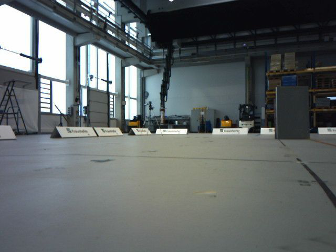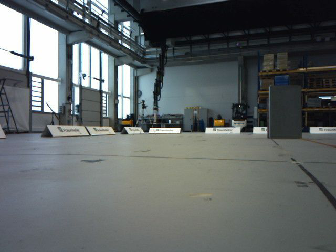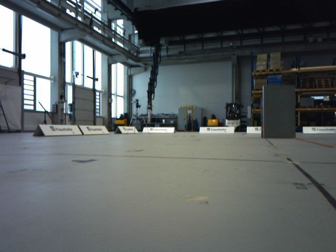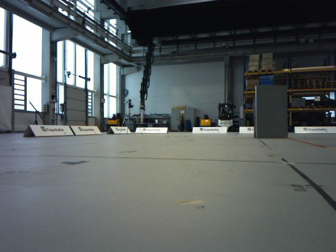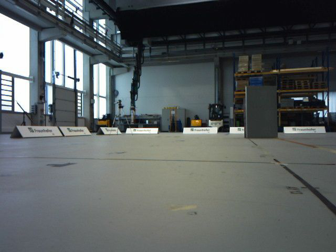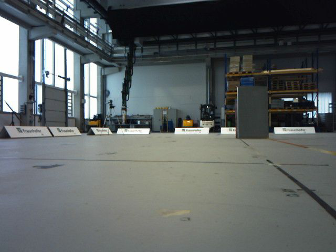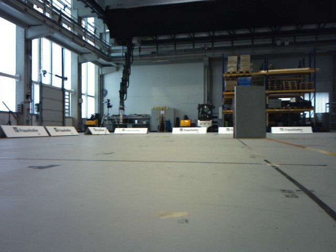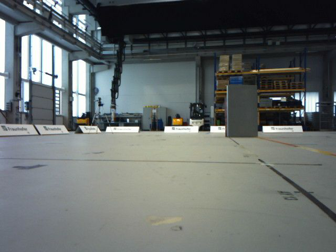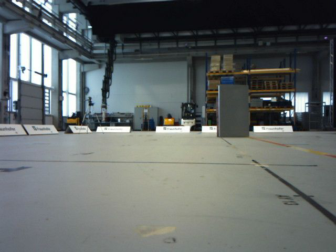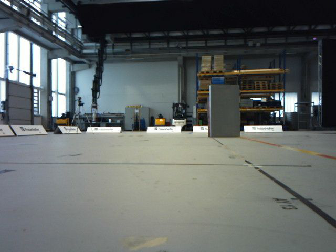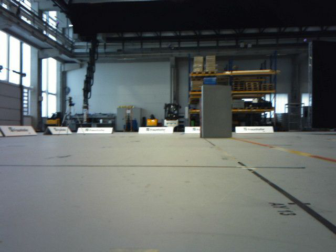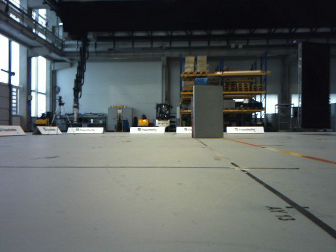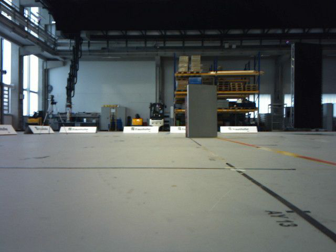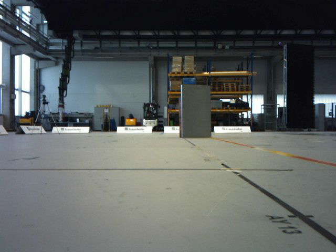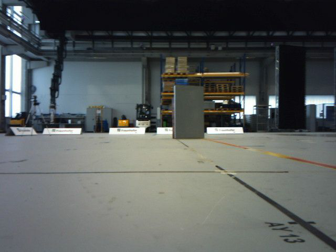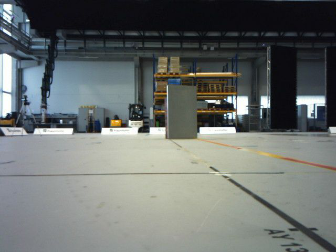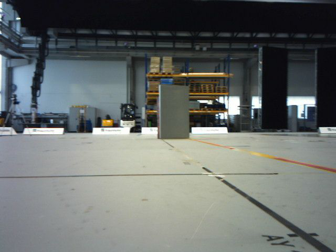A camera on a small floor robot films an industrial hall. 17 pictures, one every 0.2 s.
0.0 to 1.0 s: The camera travels forward, about 0.2 m, so what stands in front looms larger.
1.0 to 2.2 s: The camera pans to its right, which is clockwise from overhead, by about 10 degrees. It travels forward, about 0.2 m, so what stands in front looms larger.
2.2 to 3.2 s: The camera travels forward, about 0.2 m, so what stands in front looms larger.
The film runs forward here.
